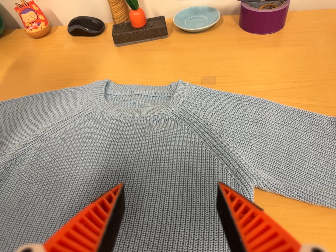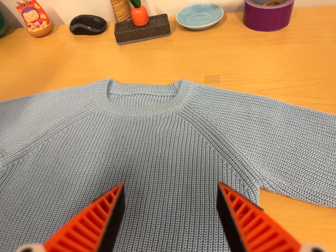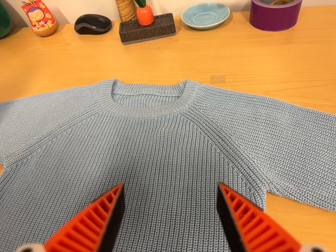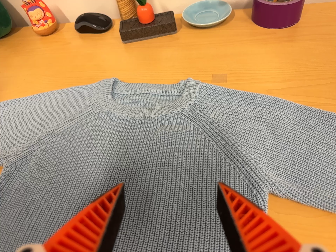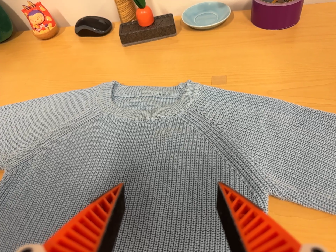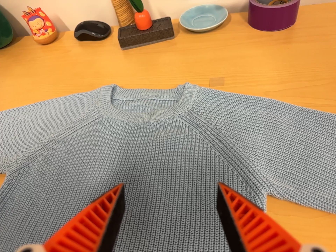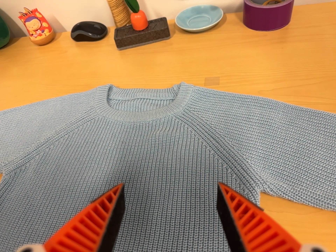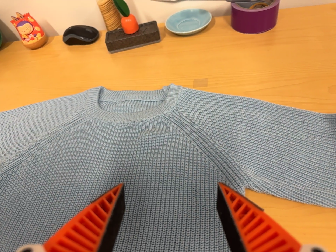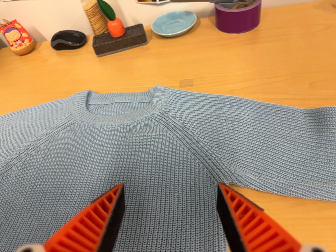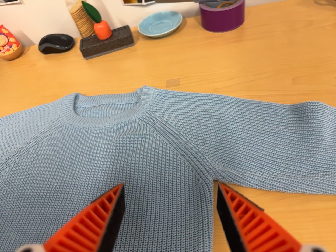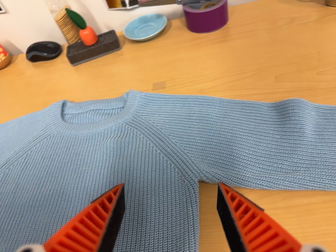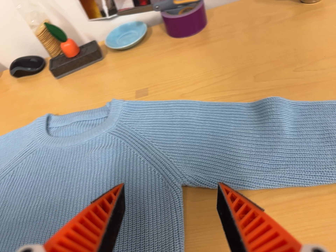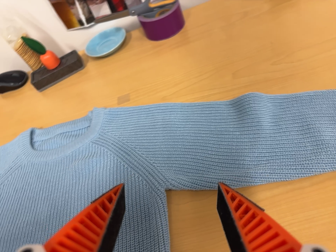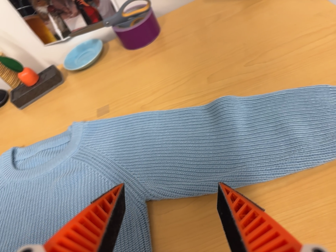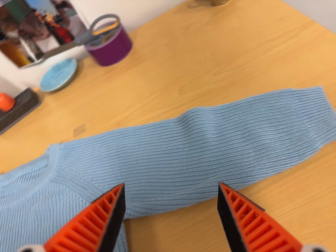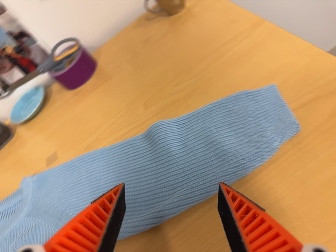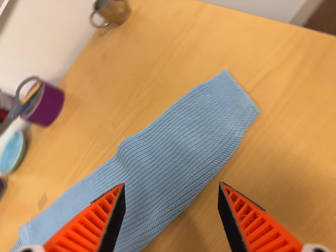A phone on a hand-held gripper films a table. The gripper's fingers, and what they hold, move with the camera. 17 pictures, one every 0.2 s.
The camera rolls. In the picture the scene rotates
counterclockwise.
0.0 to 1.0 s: The camera shifts only a little, or ends up much as it began.
1.0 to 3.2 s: The camera travels to its right, about 30 cm, so close, fixed things drift to the left. It rolls about its line of sight by about 50 degrees, and the scene rotates counterclockwise.
The film runs backward here.
